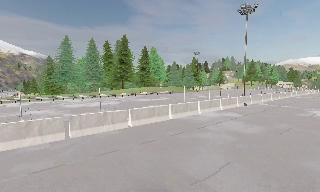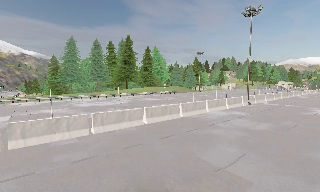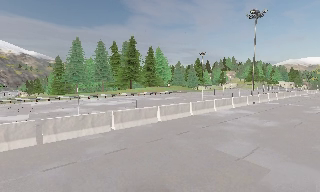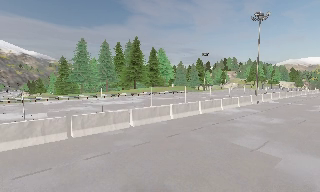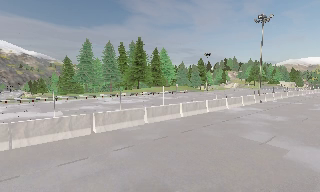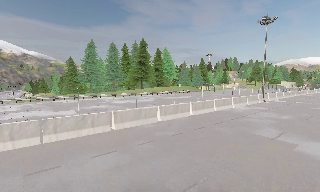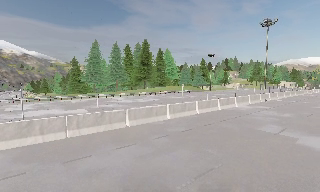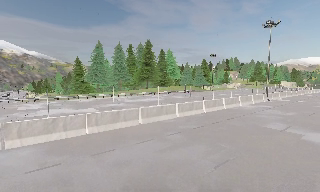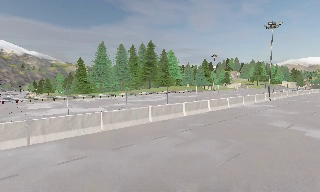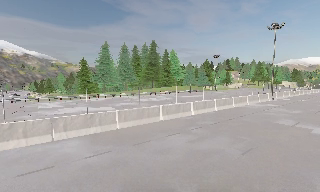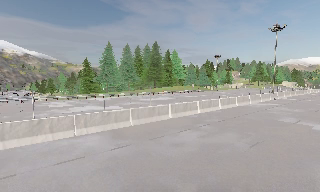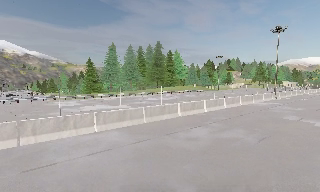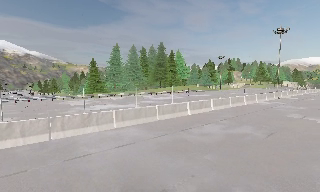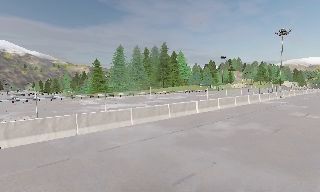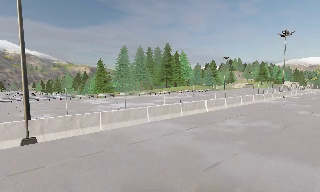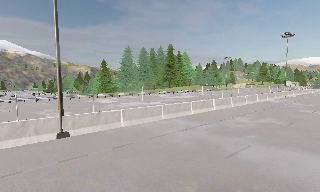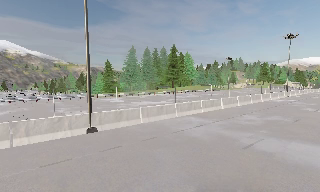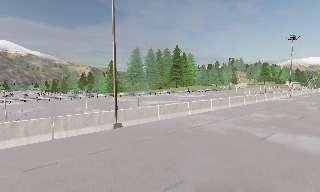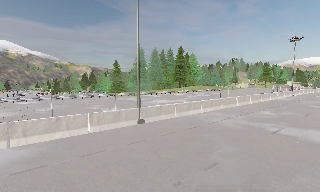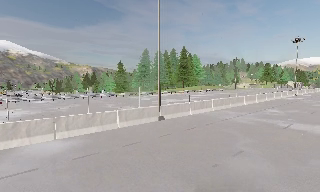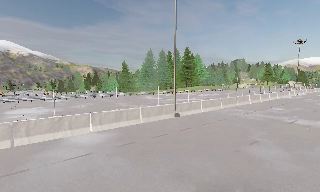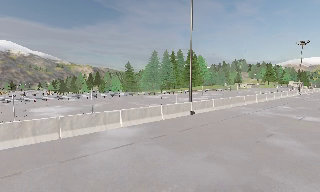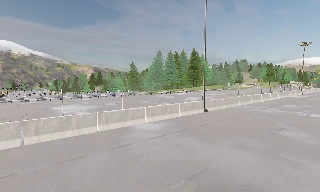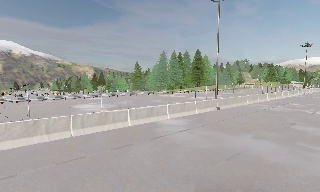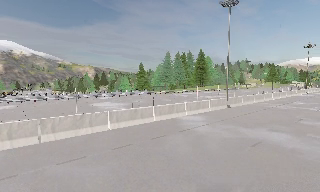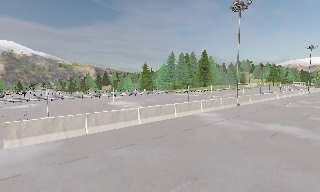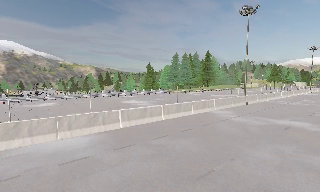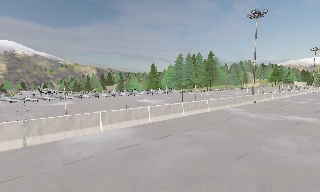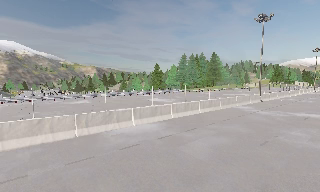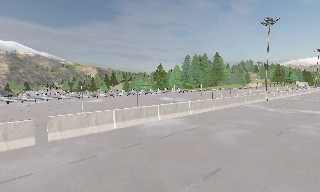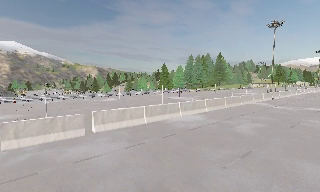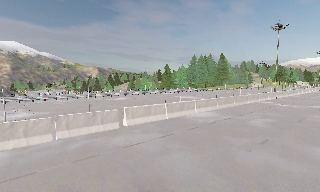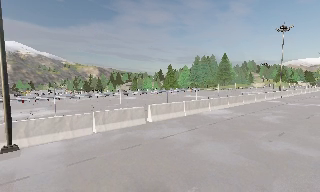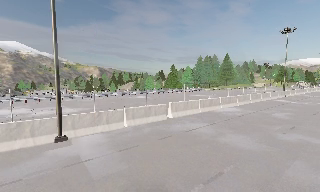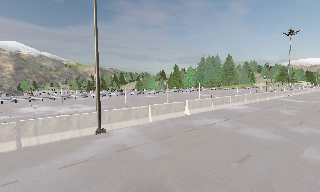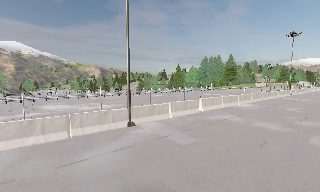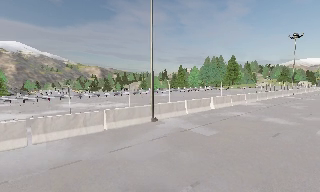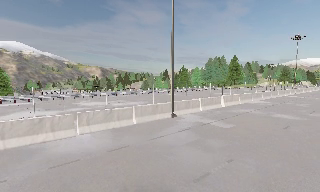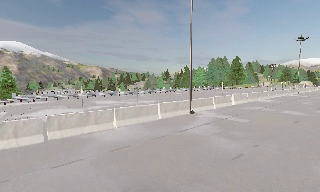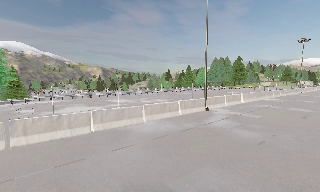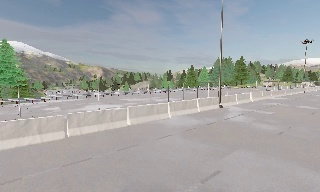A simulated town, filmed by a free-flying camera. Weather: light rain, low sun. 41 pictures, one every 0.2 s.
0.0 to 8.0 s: The camera travels to its left and backward, about 65 m, so close, fixed things drift to the right. It gains speed.
The film runs backward here.
